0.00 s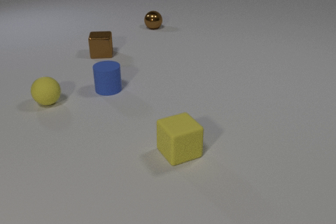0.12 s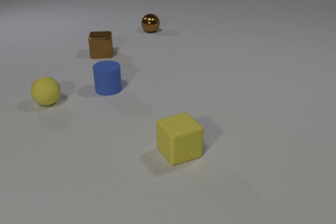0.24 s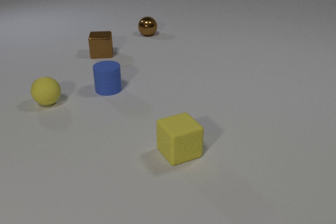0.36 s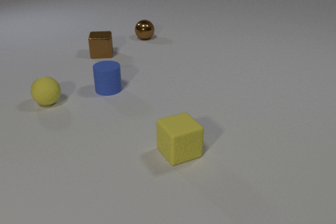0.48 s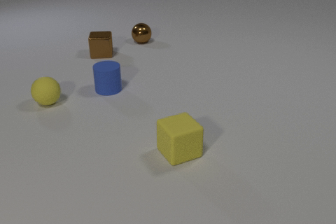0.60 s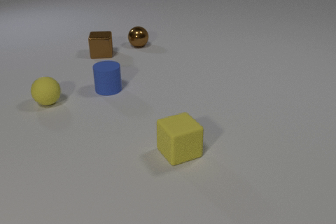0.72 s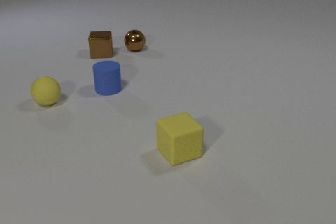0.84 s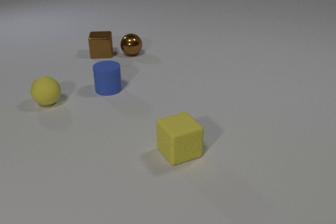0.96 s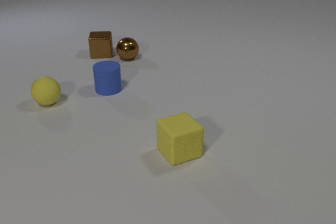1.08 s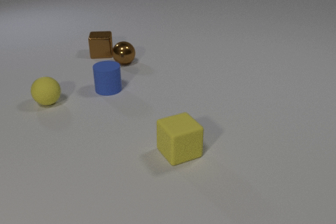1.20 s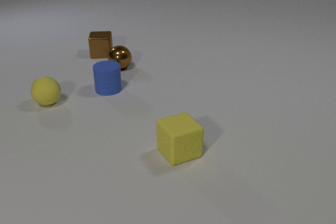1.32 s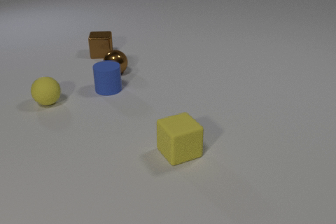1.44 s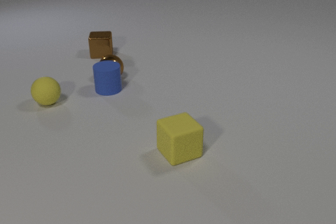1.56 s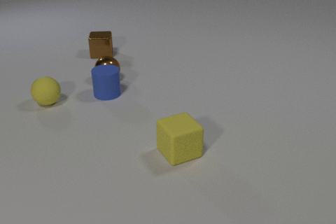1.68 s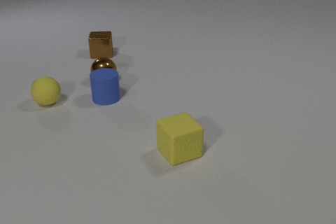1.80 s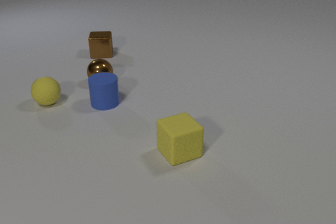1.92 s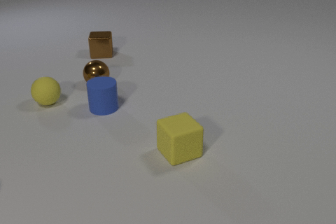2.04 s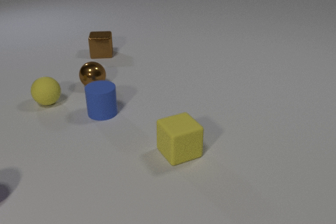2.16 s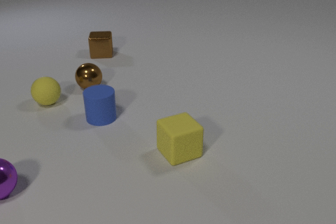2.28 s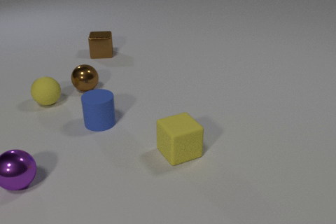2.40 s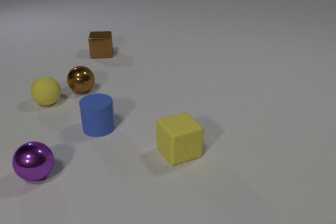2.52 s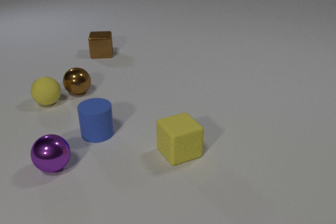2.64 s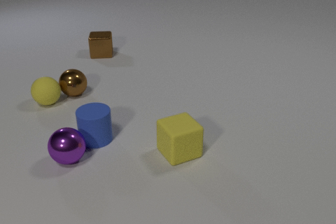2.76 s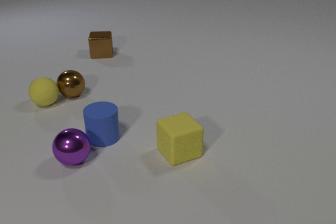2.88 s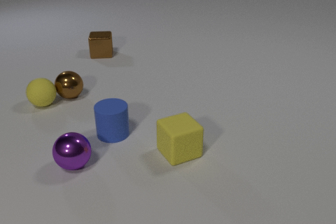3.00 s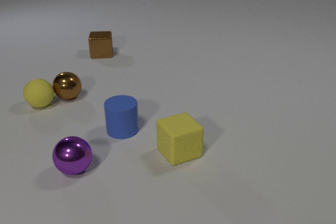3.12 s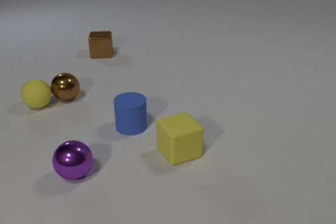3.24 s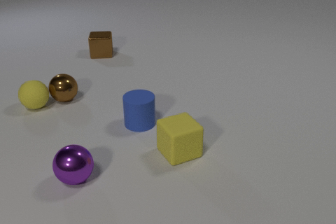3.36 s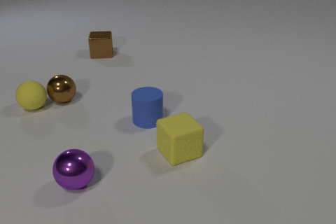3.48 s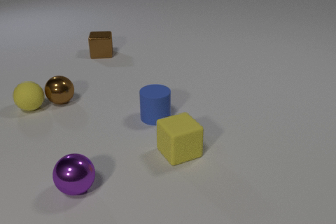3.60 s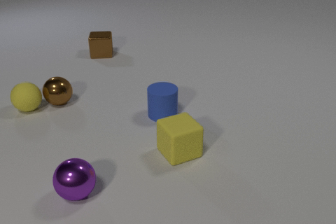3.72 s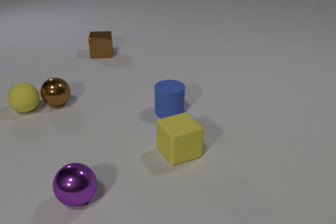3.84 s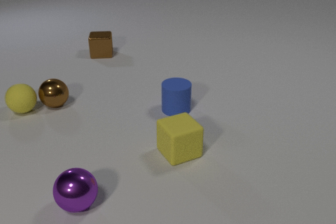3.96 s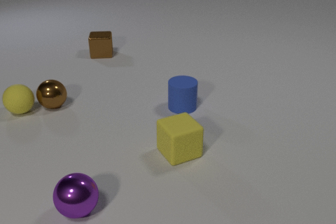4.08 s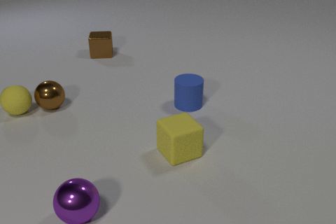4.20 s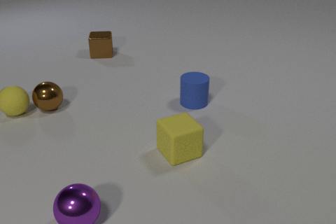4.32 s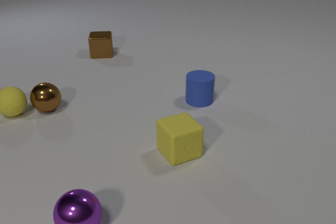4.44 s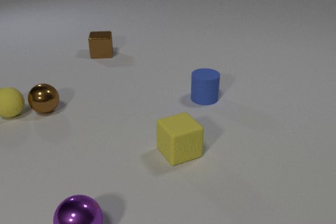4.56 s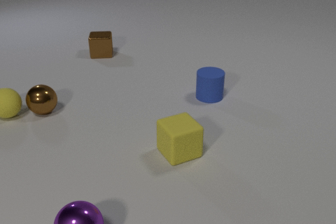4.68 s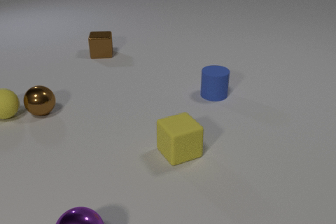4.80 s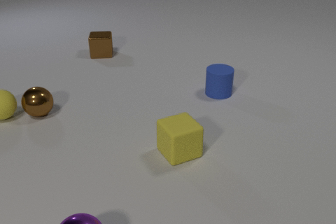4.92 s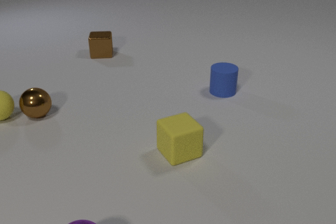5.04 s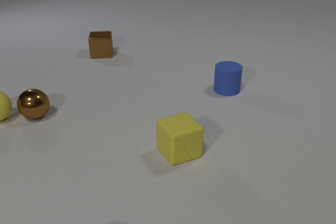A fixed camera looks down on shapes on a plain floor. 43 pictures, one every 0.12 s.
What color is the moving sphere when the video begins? brown.
How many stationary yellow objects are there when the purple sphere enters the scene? 2.
What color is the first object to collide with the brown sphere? blue.
0.00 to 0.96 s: The brown metal sphere rolls toward the camera.
0.96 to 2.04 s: The brown metal sphere rolls toward the camera and to the left. The blue rubber cylinder slides toward the camera. The brown metal sphere and the blue rubber cylinder collide.
2.04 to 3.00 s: The brown metal sphere rolls to the left and toward the camera. The blue rubber cylinder slides toward the camera and to the right. The yellow rubber sphere rolls to the left. The purple metal sphere comes in at the left edge, rolls to the right. The brown metal sphere and the yellow rubber sphere collide. The blue rubber cylinder and the purple metal sphere collide.
3.00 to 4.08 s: The brown metal sphere rolls to the left and toward the camera. The blue rubber cylinder slides to the right and away from the camera. The yellow rubber sphere rolls to the left. The purple metal sphere rolls toward the camera.
4.08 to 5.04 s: The brown metal sphere rolls to the left and toward the camera. The blue rubber cylinder slides to the right and away from the camera. The yellow rubber sphere rolls to the left. The purple metal sphere rolls toward the camera, leaves at the bottom edge.
